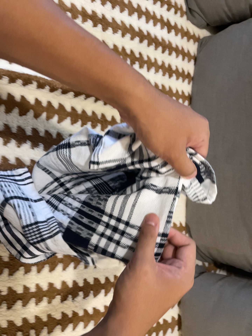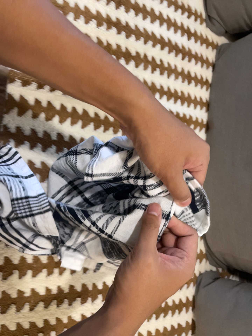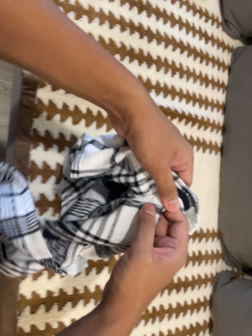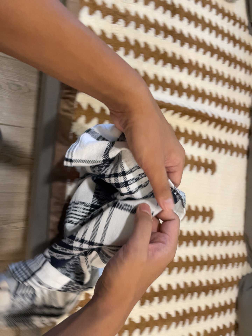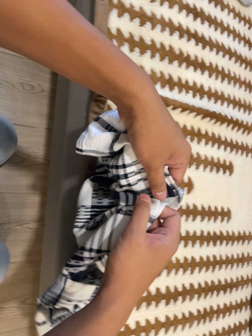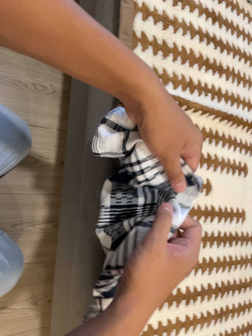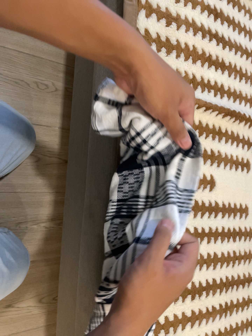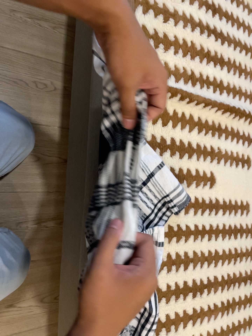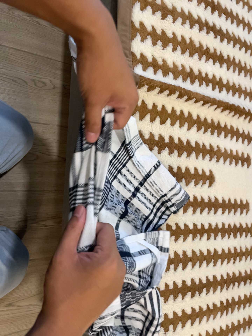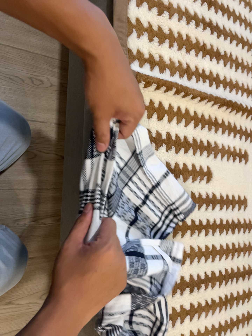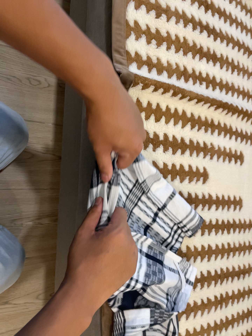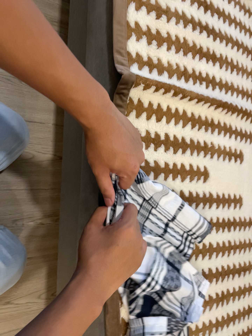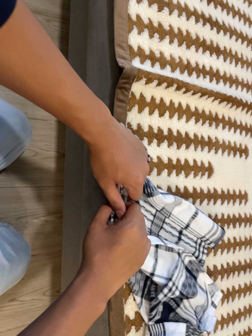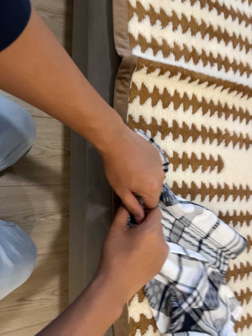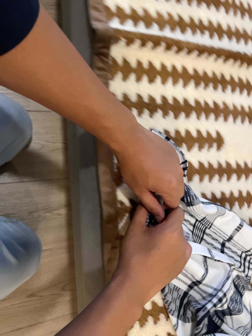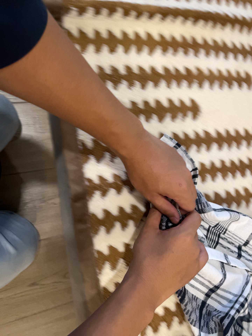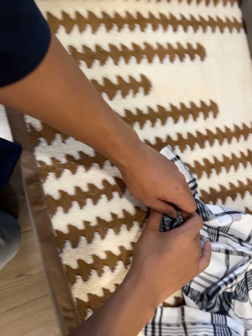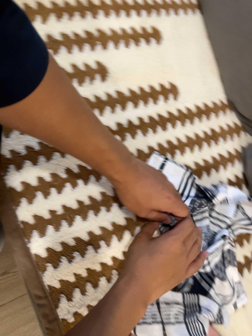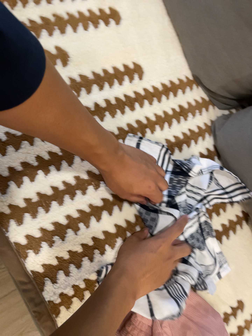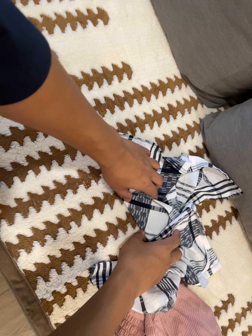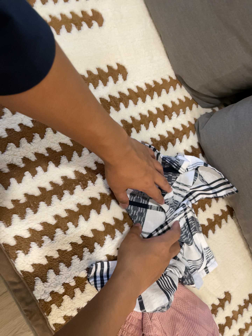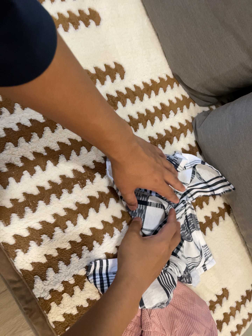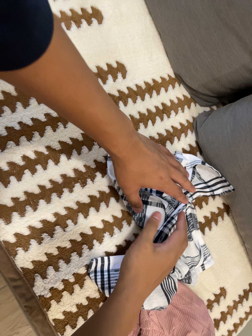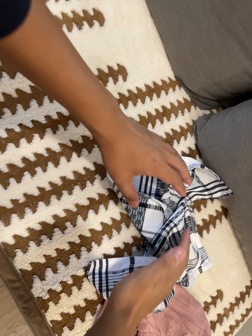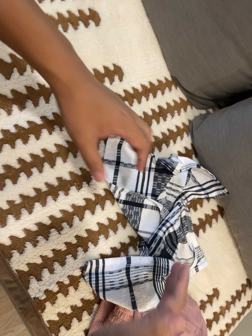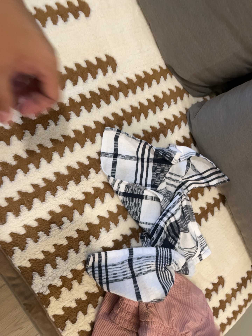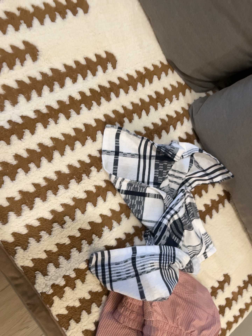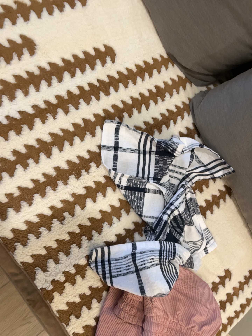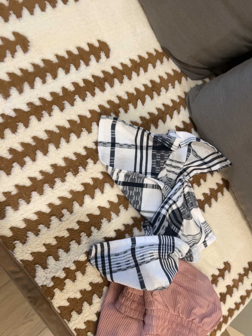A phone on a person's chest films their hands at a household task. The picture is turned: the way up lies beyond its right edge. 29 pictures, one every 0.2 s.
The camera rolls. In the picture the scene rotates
counterclockwise.
The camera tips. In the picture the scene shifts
upward.
0.0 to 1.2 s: The camera travels to its left, about 28 cm, so close, fixed things drift to the right.
1.2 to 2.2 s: The camera shifts only a little, or ends up much as it began.
2.2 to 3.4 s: The camera pans to its left by about 10 degrees. It travels to its right, about 32 cm. It rolls about its line of sight by about 20 degrees, and the scene rotates counterclockwise.
3.4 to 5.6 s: The camera travels to its right, about 6 cm, so close, fixed things drift to the left. It rolls about its line of sight by about 10 degrees, and the scene rotates counterclockwise.
The film runs backward here.
